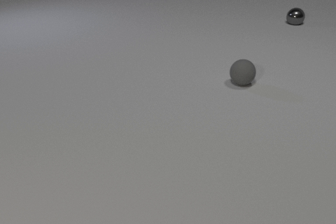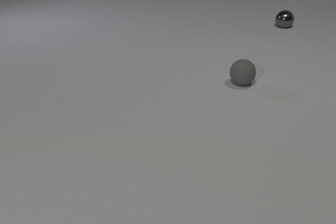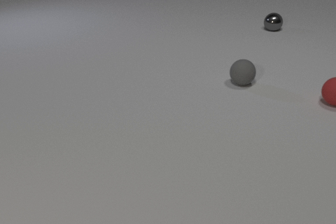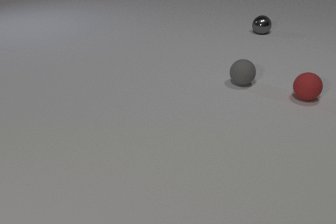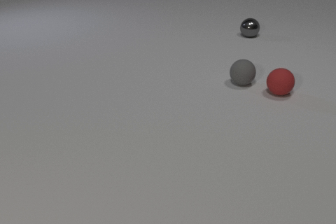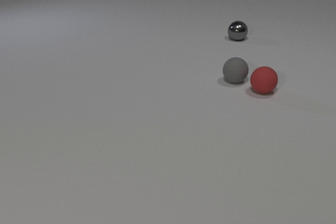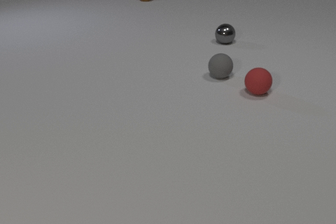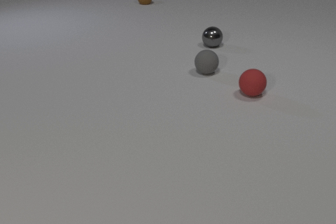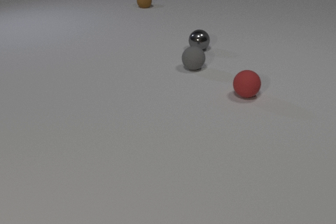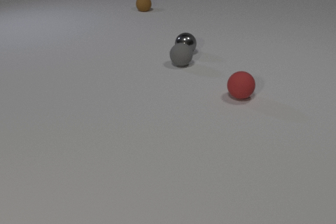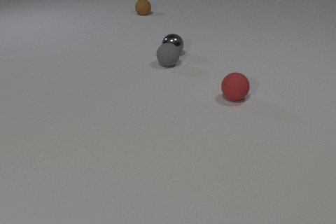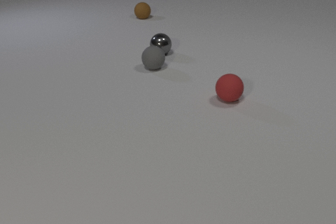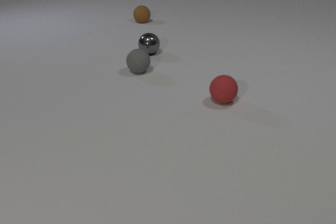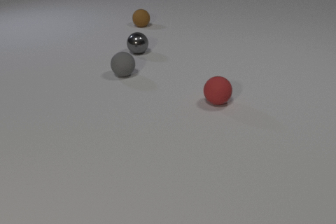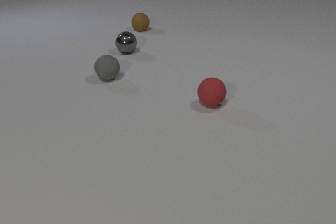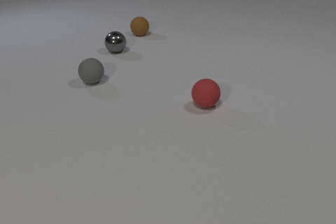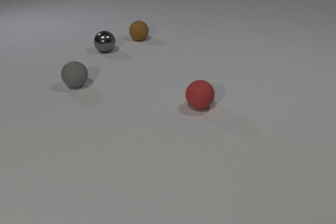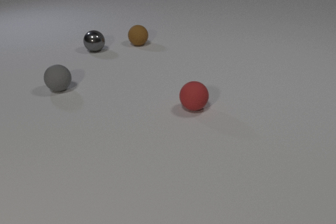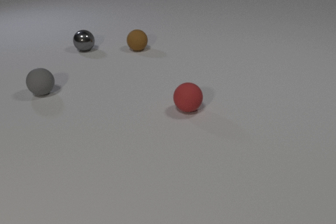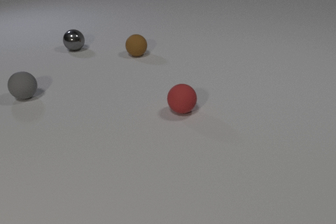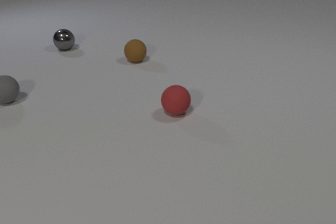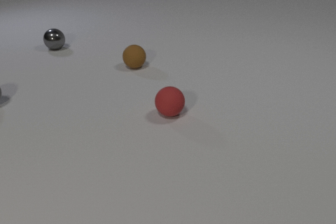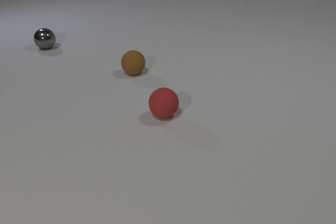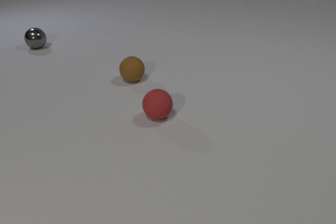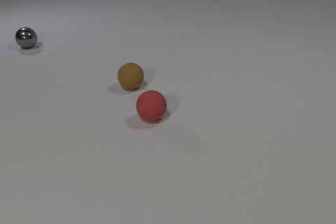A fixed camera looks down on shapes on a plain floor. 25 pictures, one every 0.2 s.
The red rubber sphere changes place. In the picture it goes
to the left.
The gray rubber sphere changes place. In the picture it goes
to the left.
0.0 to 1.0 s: The red rubber sphere comes in at the right edge, rolls to the left. The gray rubber sphere rolls to the left. The gray metal sphere rolls toward the camera and to the left. The red rubber sphere and the gray rubber sphere collide.
1.0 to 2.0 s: The red rubber sphere rolls to the left and toward the camera. The gray rubber sphere rolls to the left and away from the camera. The brown rubber sphere comes in at the top edge, rolls toward the camera. The gray metal sphere rolls to the left and toward the camera. The gray rubber sphere and the gray metal sphere collide.
2.0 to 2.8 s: The red rubber sphere rolls to the left and toward the camera. The gray rubber sphere rolls to the left and toward the camera. The brown rubber sphere rolls toward the camera. The gray metal sphere rolls to the left.
2.8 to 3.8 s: The red rubber sphere rolls to the left and toward the camera. The gray rubber sphere rolls to the left. The brown rubber sphere rolls toward the camera. The gray metal sphere rolls to the left.
3.8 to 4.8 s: The red rubber sphere rolls to the left and toward the camera. The gray rubber sphere rolls to the left, leaves at the left edge. The brown rubber sphere rolls toward the camera. The gray metal sphere rolls to the left and away from the camera.
What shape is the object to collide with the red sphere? sphere.
How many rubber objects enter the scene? 2.
Are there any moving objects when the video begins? yes.
